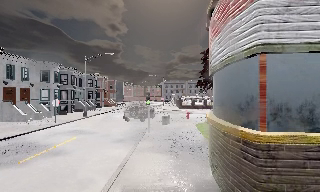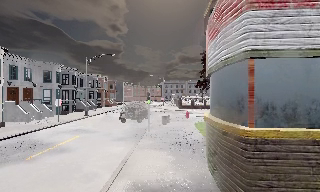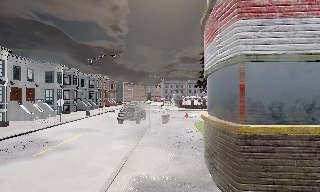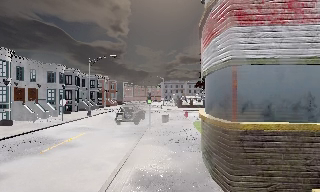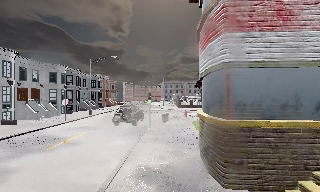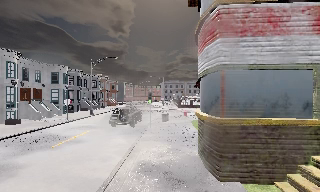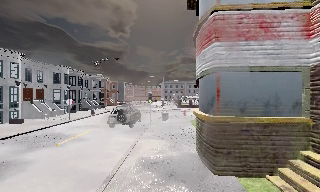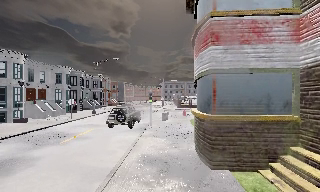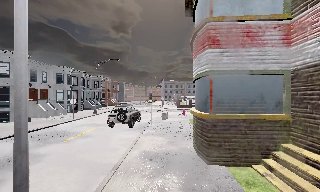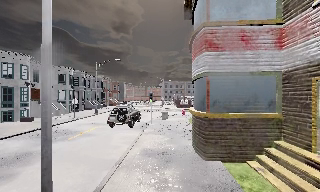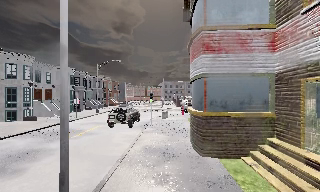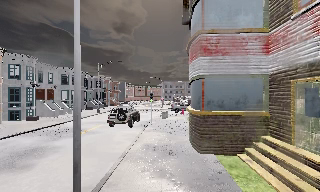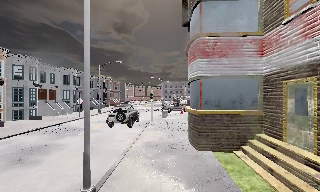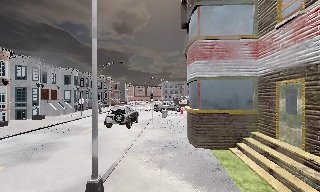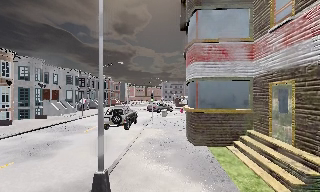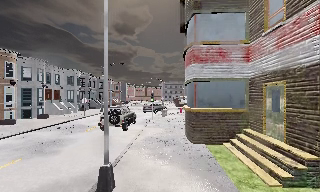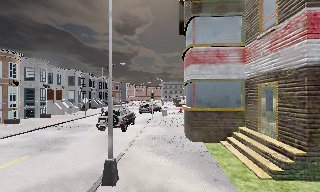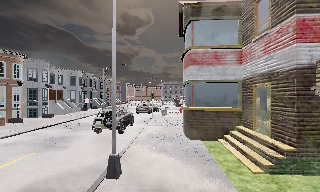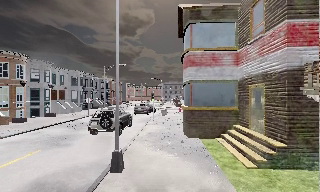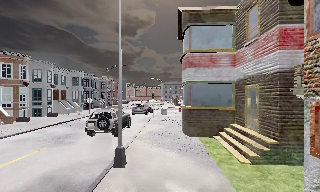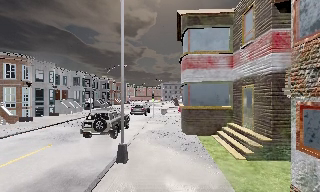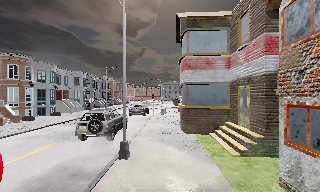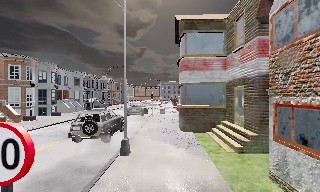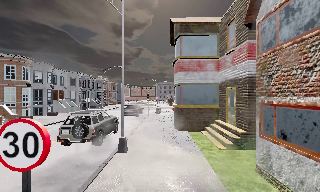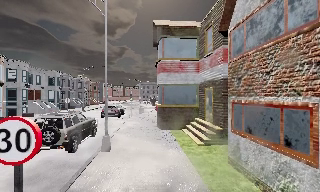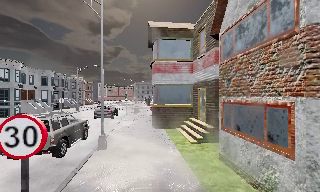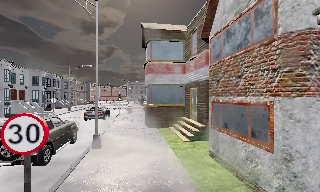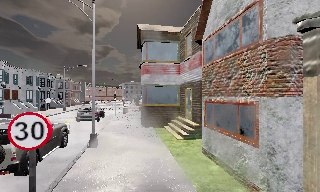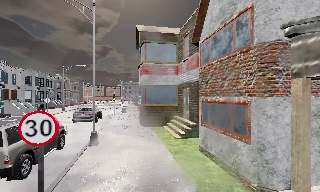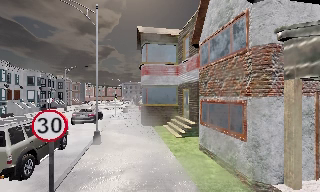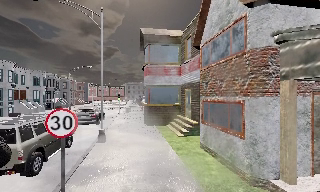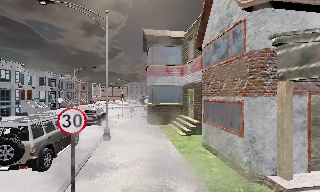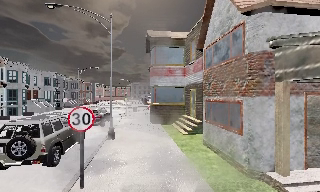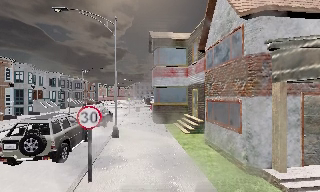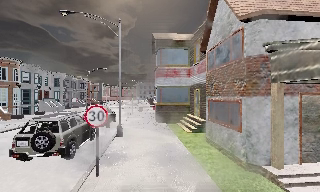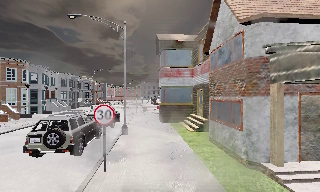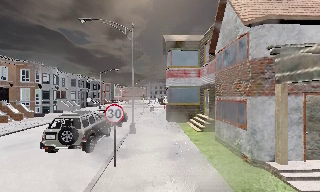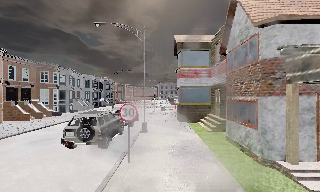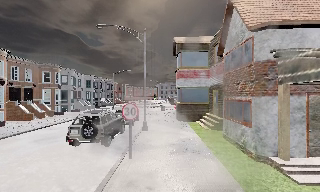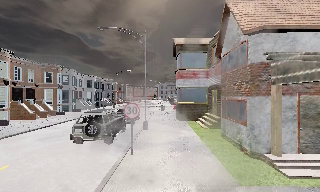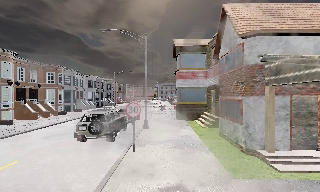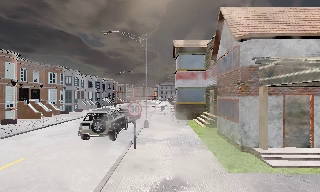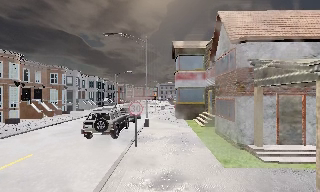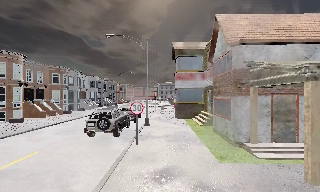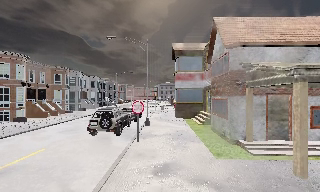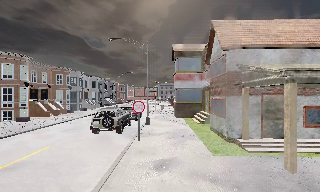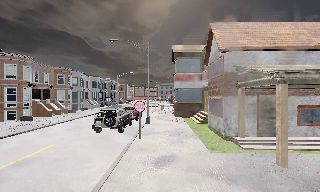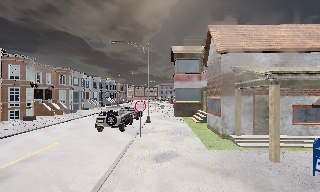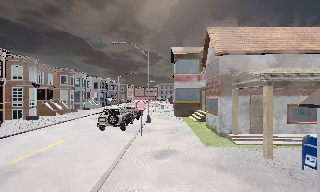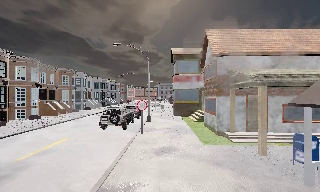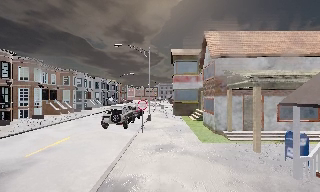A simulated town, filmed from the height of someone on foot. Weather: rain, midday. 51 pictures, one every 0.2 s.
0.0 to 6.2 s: The scene slides to the left, as the camera pans about 10 degrees to its right. It travels backward, about 11 m, so what stands in front gets smaller.
6.2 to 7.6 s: The camera swings to its left by about 10 degrees, and the scene slides to the right. It travels backward, about 2 m, so what stands in front gets smaller.
7.6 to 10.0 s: The camera travels backward, about 4.5 m, so what stands in front gets smaller.
The film runs backward here.
